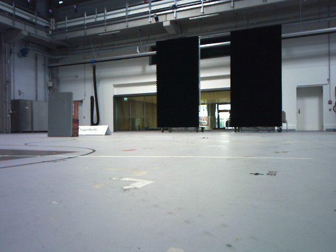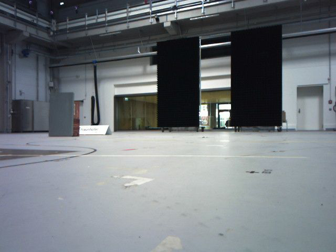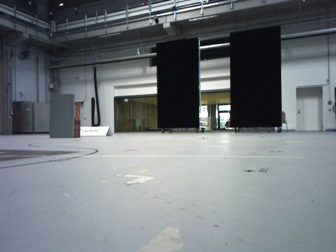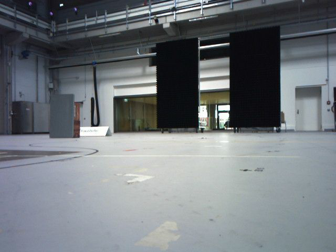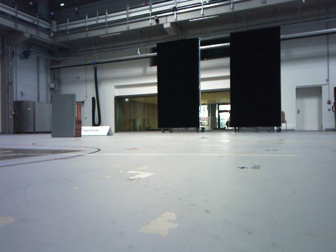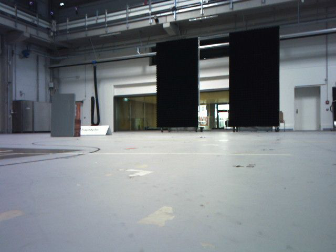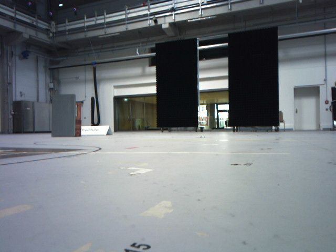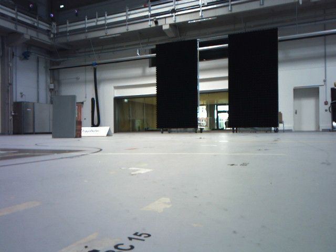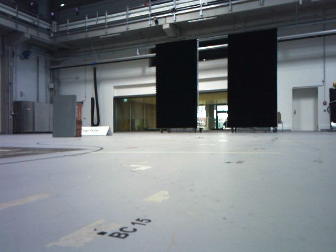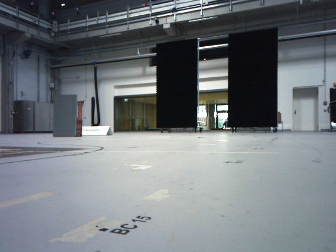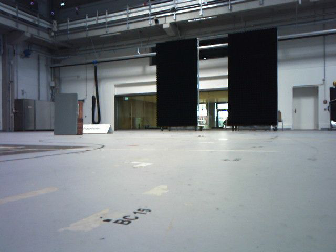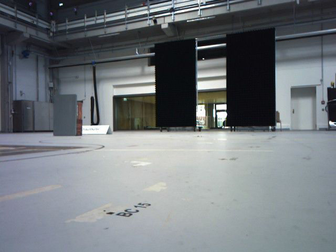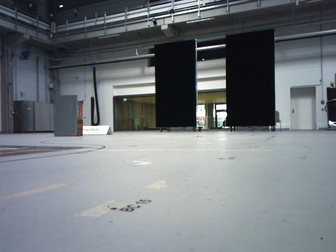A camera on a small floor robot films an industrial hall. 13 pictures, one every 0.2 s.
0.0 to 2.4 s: The camera travels backward, about 0.5 m, so what stands in front gets smaller.
The film runs backward here.
